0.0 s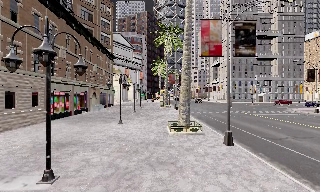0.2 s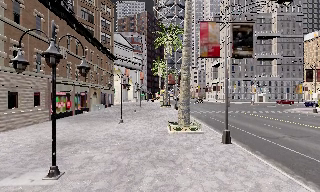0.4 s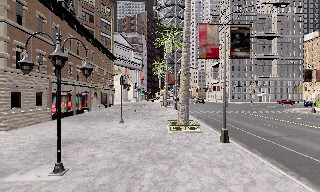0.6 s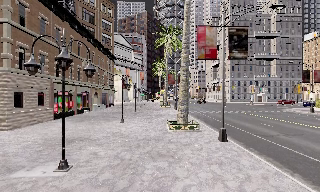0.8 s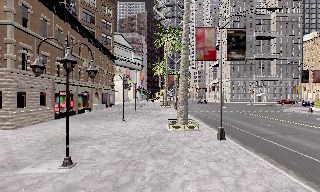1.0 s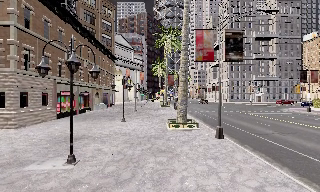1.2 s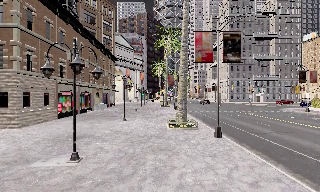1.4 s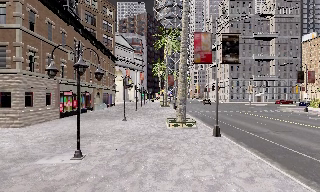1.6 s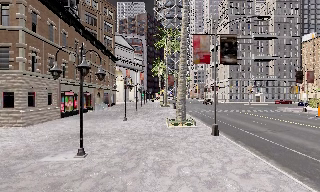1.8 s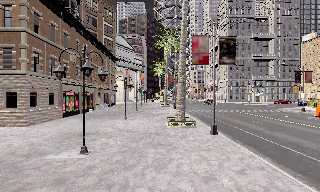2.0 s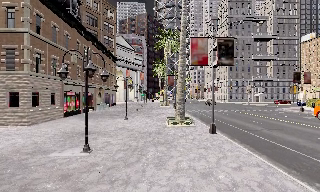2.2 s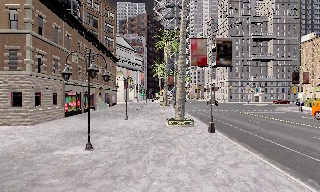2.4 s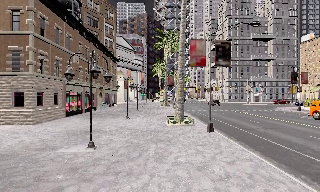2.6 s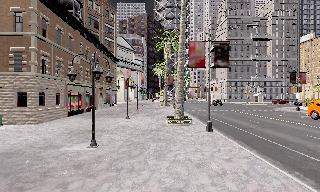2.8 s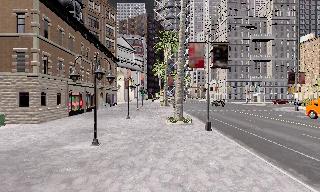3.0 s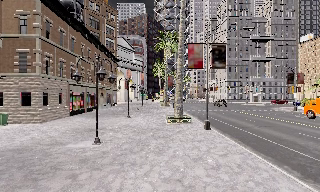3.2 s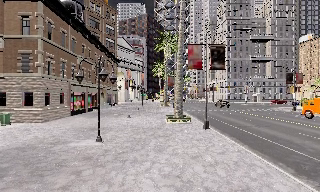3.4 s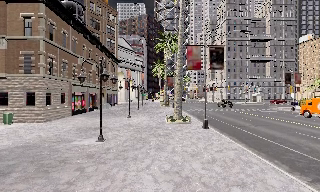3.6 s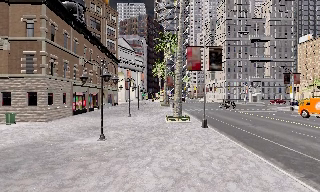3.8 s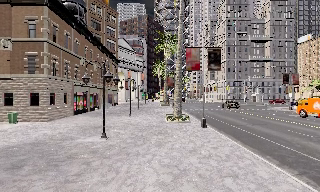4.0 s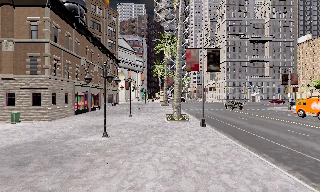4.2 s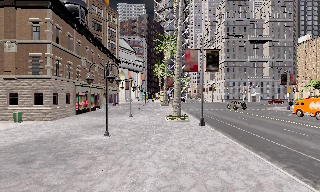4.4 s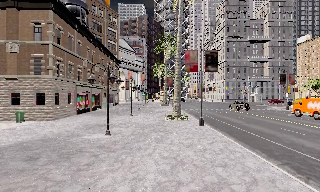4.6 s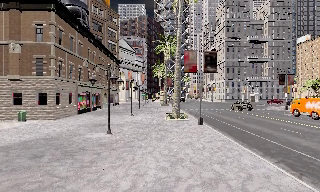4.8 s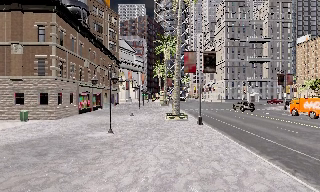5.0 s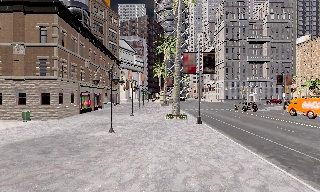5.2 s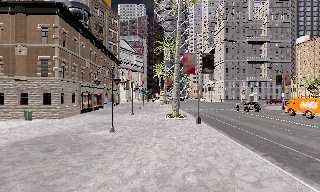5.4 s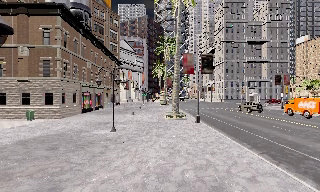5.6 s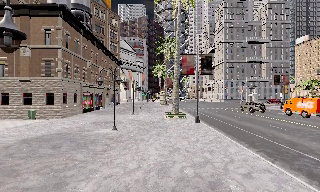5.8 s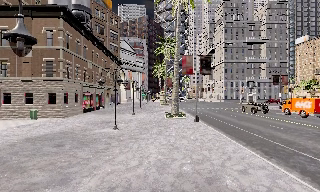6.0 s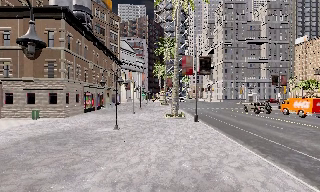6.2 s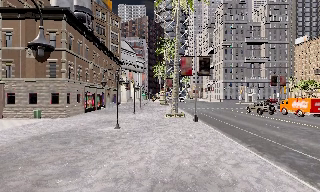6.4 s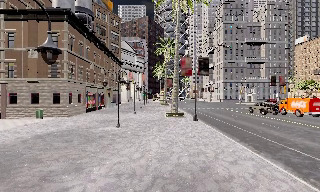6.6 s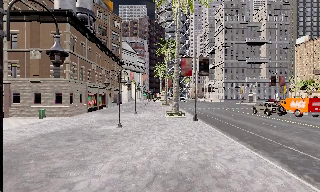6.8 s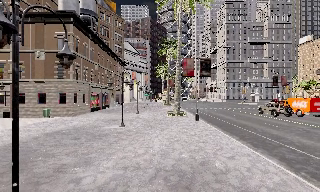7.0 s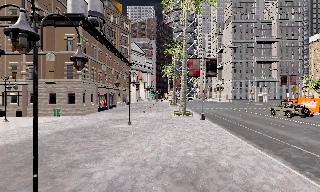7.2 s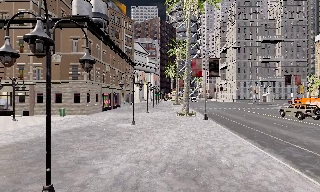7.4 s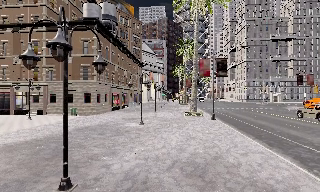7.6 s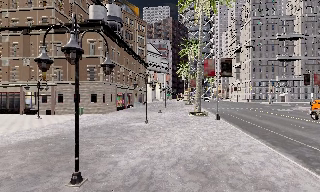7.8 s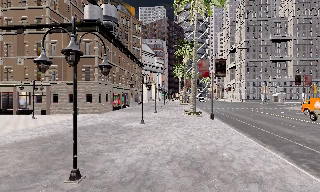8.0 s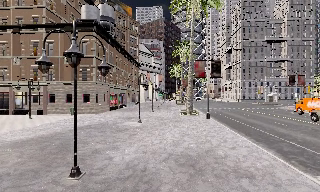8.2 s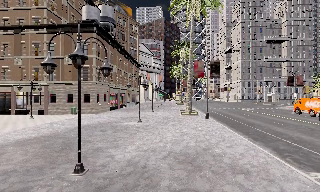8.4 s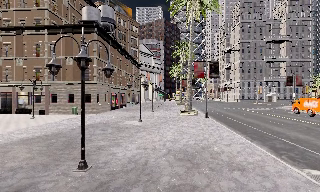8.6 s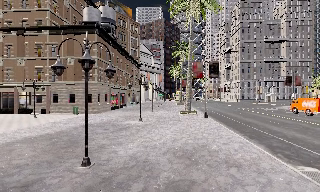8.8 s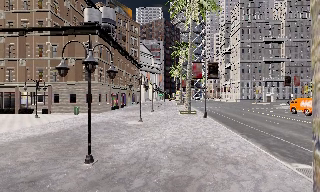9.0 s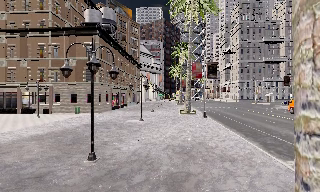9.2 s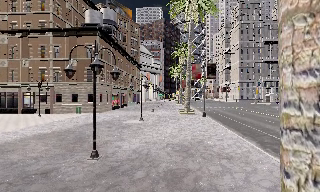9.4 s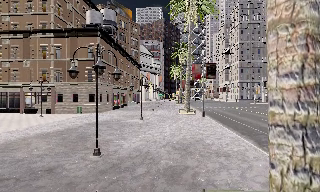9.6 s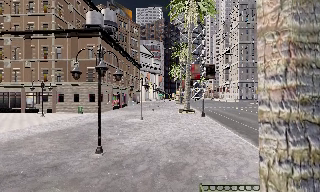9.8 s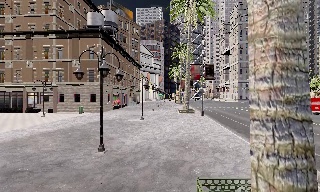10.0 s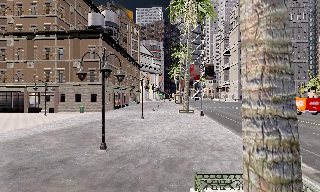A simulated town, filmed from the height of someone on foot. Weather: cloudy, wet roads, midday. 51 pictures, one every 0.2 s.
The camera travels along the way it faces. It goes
backward.
0.0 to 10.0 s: The camera travels backward, about 12 m, so what stands in front gets smaller.
The film runs backward here.
